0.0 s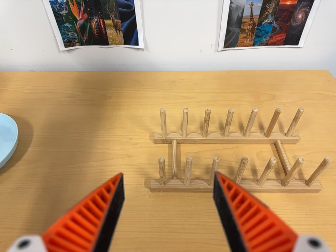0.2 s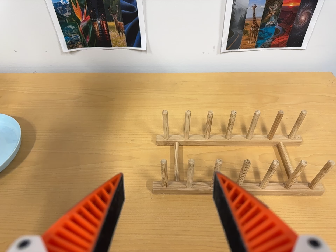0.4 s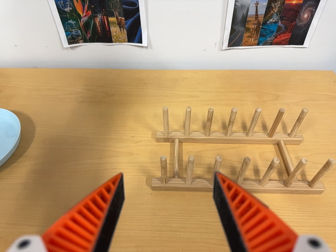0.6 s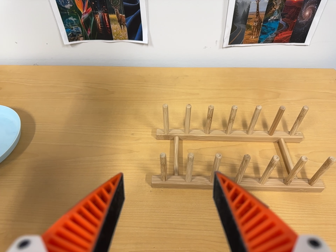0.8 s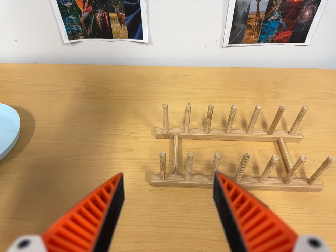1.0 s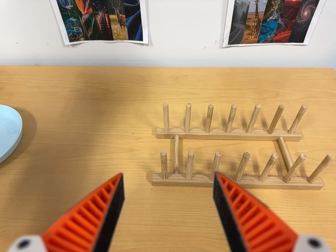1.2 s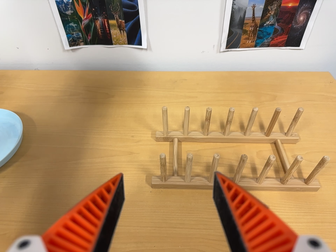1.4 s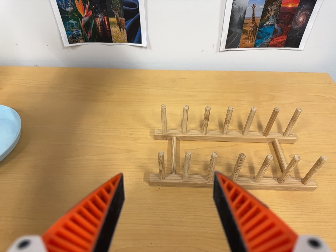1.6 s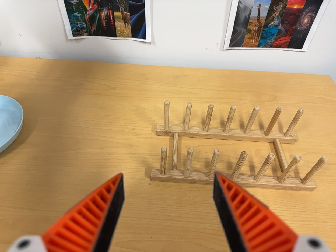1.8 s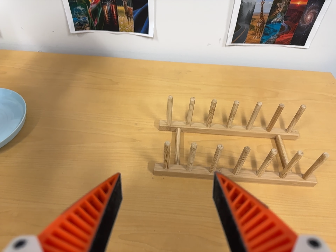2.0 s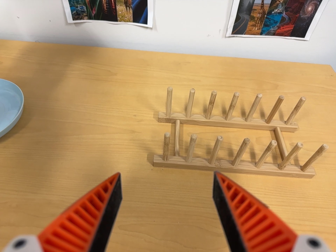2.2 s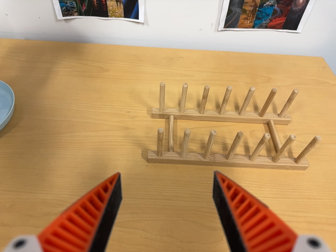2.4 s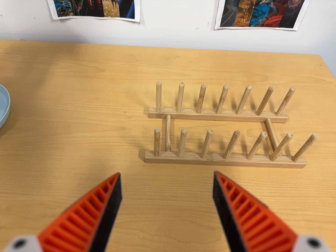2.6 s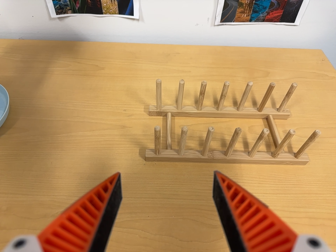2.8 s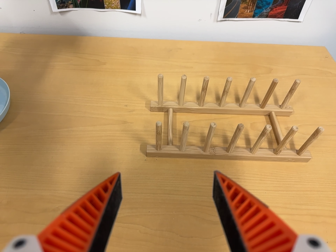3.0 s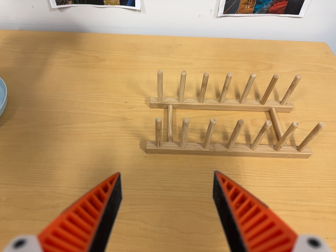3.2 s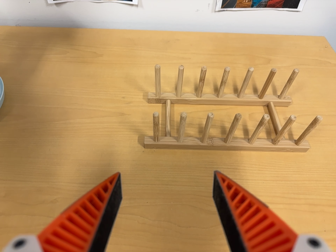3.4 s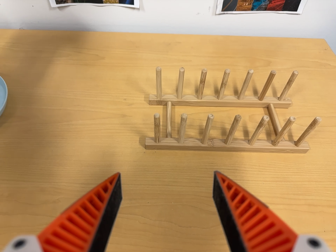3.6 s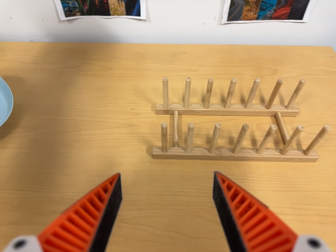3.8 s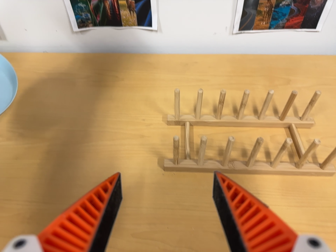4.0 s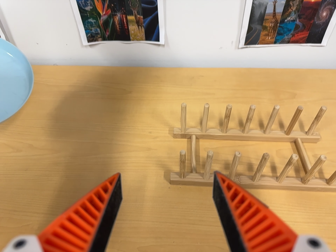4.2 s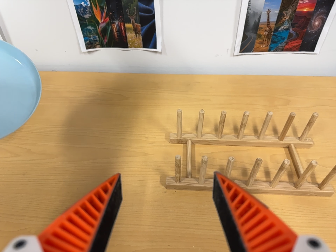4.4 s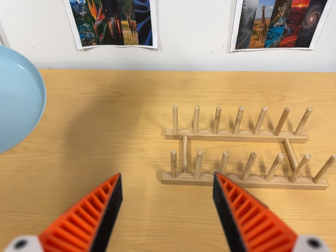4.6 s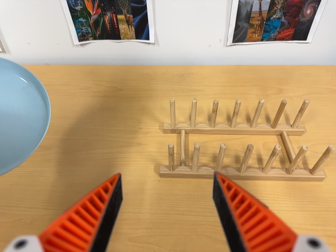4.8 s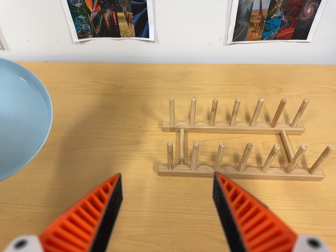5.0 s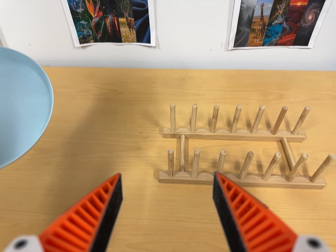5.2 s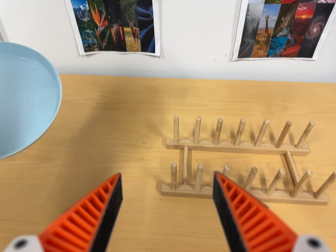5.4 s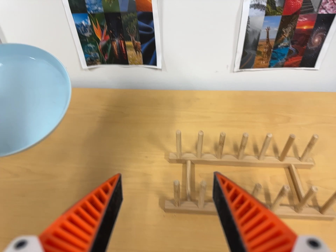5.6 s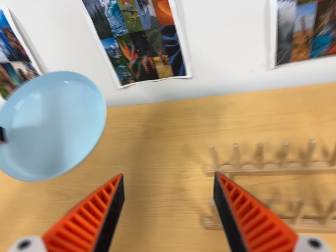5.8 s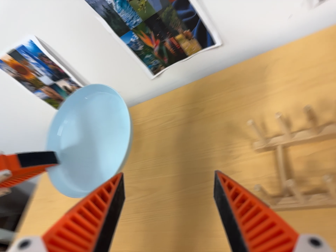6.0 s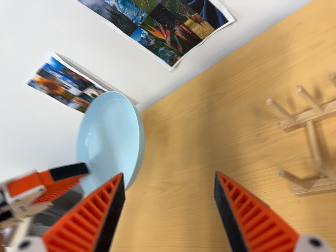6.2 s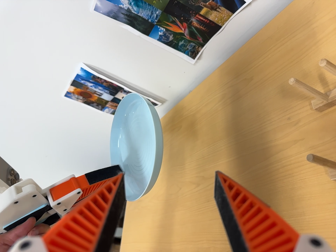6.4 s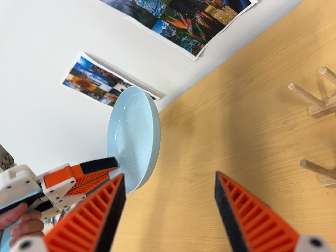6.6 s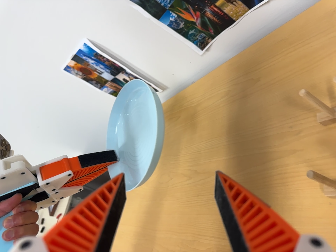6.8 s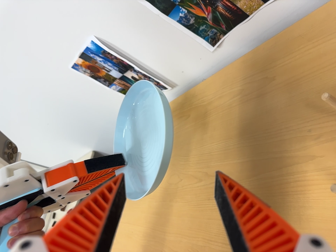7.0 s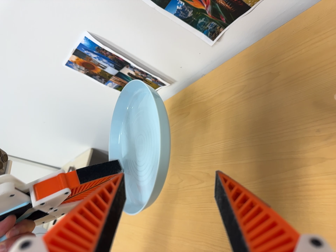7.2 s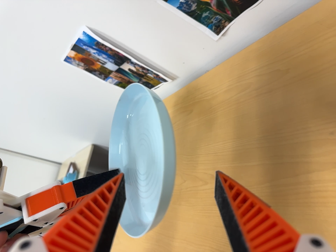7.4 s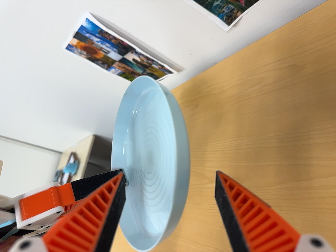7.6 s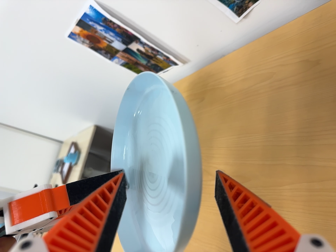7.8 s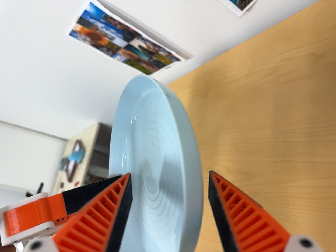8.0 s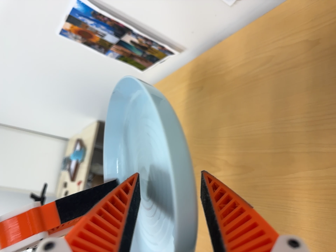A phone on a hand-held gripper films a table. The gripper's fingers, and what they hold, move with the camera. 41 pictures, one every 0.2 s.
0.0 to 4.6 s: The camera shifts only a little, or ends up much as it began.
4.6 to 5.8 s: The scene slides to the right, as the camera pans about 30 degrees to its left. It travels toward the top of its view and to its right, about 14 cm, so close, fixed things drift downward. It rolls about its line of sight by about 20 degrees, and the scene rotates counterclockwise.
5.8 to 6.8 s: The scene slides to the right, as the camera pans about 20 degrees to its left. It travels to its right and toward the top of its view, about 9 cm. Its aim tips toward the bottom of its view by about 10 degrees.
6.8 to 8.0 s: The camera travels forward and toward the top of its view, about 10 cm, so what stands in front looms larger. Its aim tips toward the bottom of its view by about 10 degrees.
The film runs forward here.
